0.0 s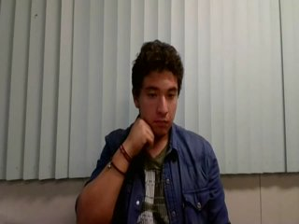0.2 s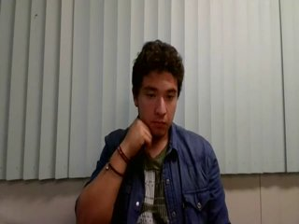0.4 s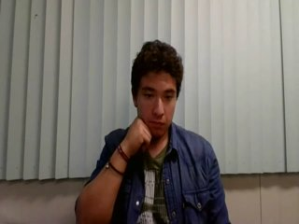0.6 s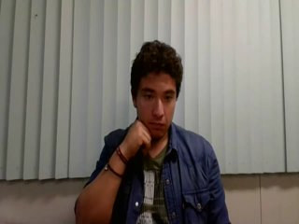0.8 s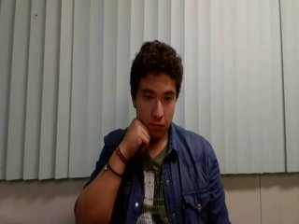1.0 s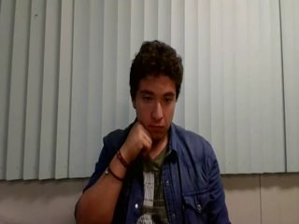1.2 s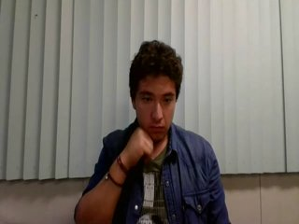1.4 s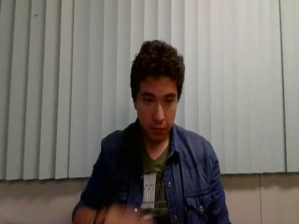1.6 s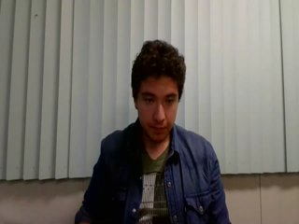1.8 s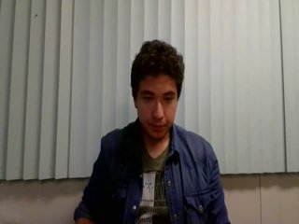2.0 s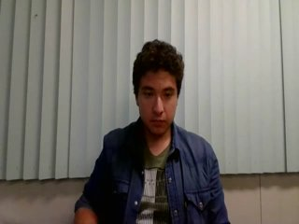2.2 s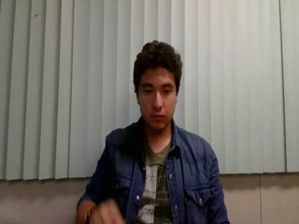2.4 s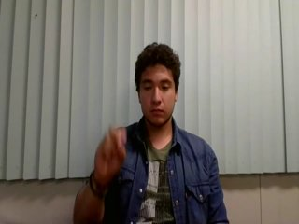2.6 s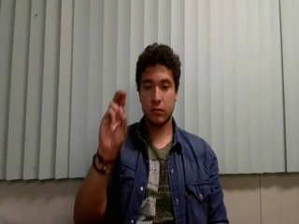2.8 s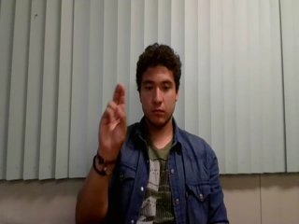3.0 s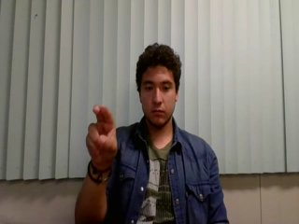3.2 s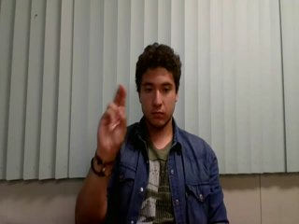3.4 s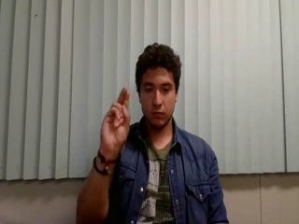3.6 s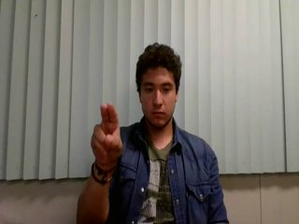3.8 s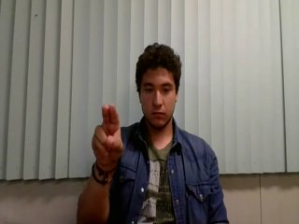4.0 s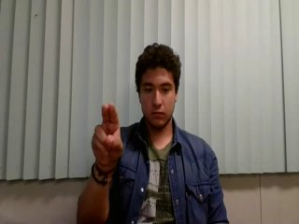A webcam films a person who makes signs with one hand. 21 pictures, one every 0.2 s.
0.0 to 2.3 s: Non-gesture.
2.4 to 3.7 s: Double click with two fingers.
